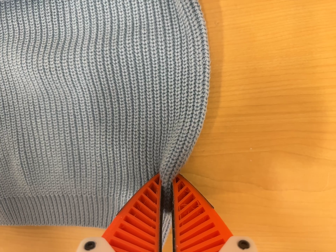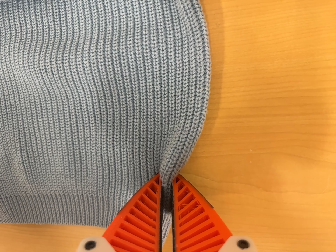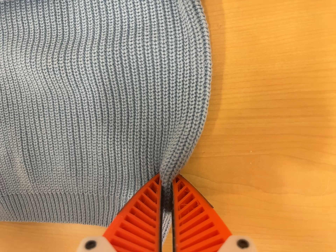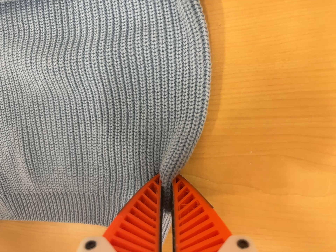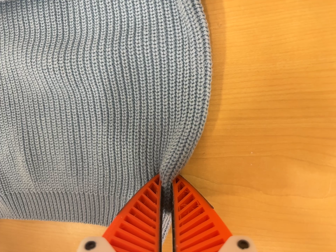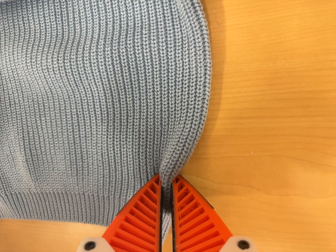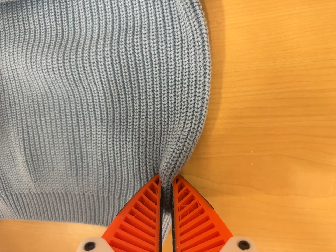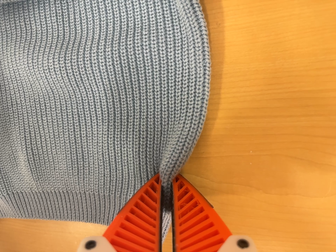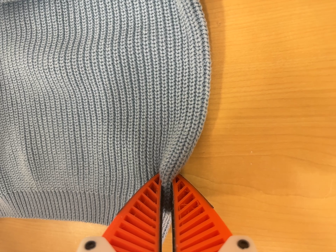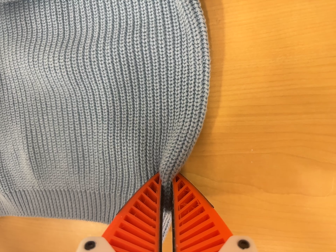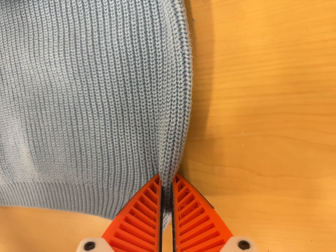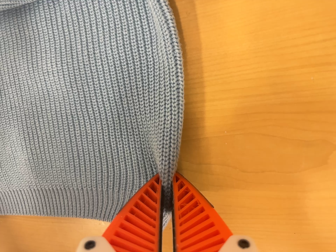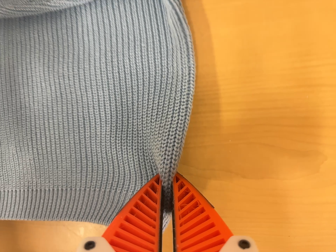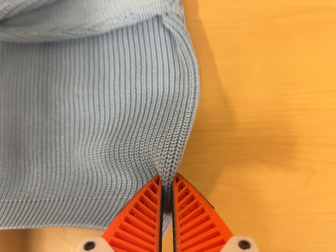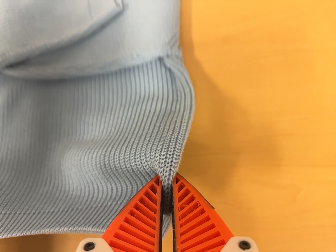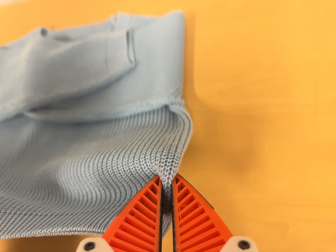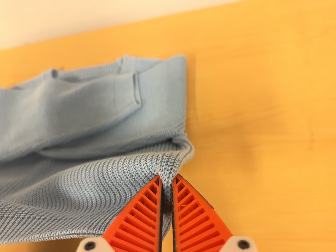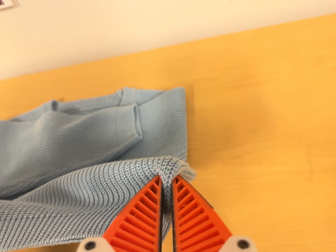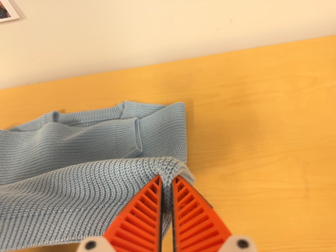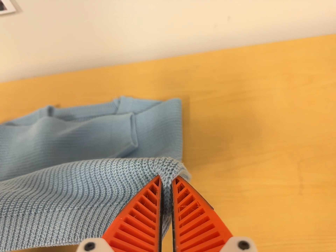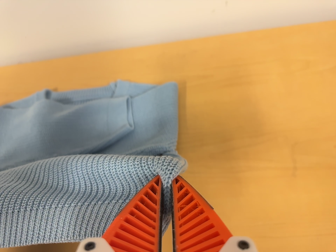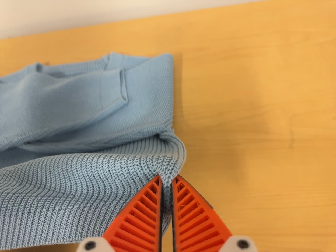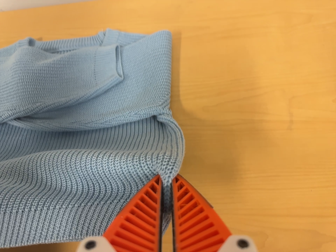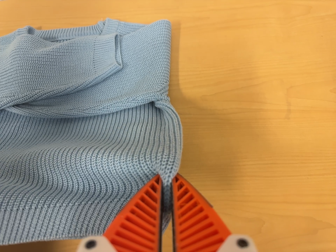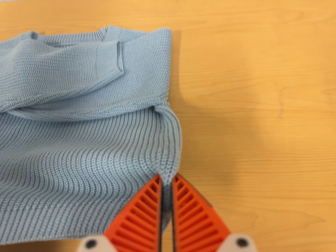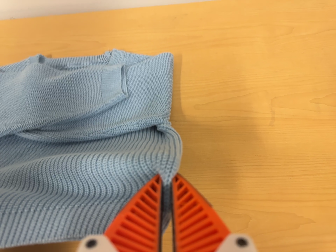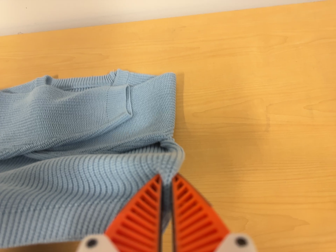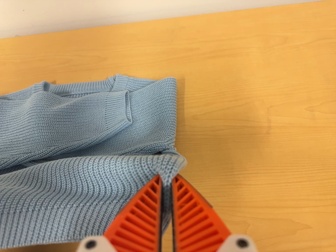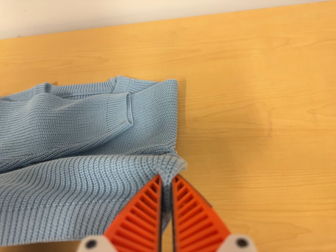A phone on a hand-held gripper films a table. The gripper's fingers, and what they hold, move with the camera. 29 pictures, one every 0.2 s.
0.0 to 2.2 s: The camera shifts only a little, or ends up much as it began.
2.2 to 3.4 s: The camera pans to its right by about 10 degrees. It travels backward and to its left, about 18 cm. Its aim tips toward the top of its view by about 35 degrees, and the scene shifts downward.
3.4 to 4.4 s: The camera travels toward the bottom of its view, about 7 cm, so close, fixed things drift upward.
4.4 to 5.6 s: The camera travels backward, about 5 cm, so what stands in front gets smaller.
The film runs forward here.
